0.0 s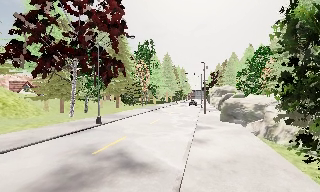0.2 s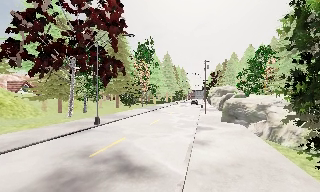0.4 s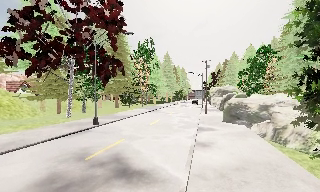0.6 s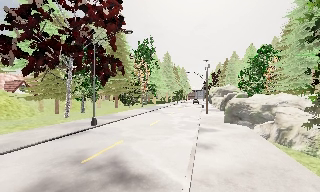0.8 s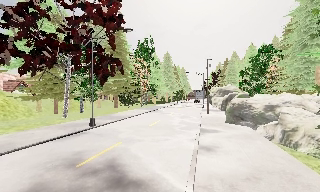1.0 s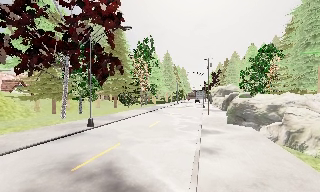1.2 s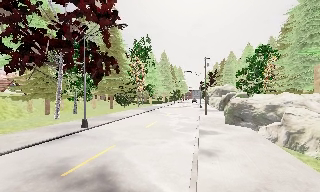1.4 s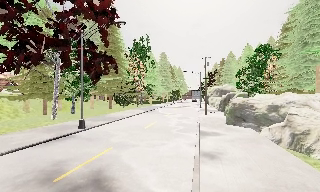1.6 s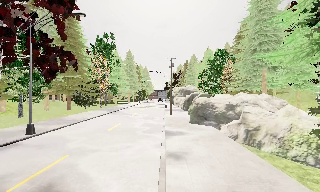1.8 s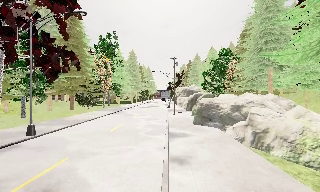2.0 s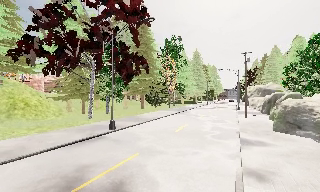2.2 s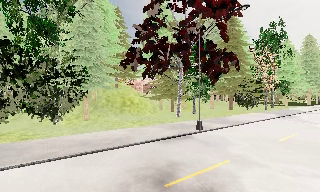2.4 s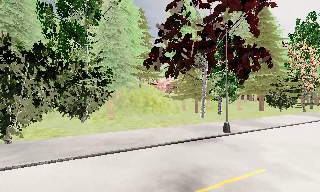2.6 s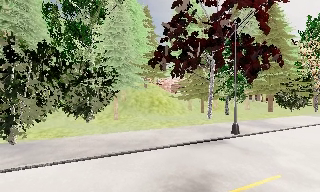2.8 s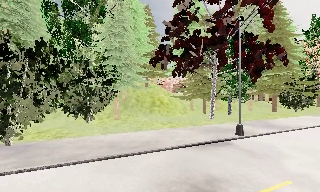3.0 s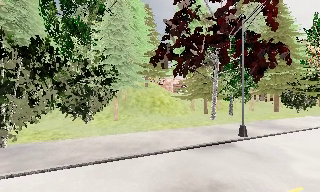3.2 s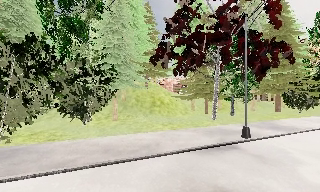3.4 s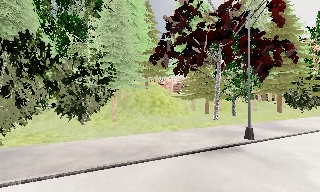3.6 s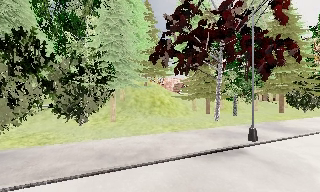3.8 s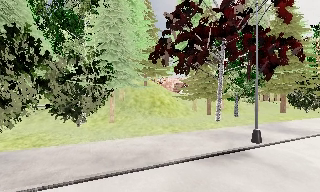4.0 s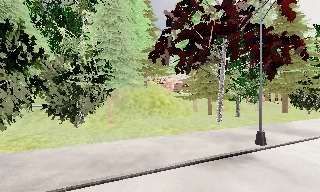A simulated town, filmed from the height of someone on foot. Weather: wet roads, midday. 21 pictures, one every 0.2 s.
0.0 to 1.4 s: The camera travels forward, about 2.5 m, so what stands in front looms larger.
1.4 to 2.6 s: The scene slides to the right, as the camera pans about 50 degrees to its left. It travels forward, about 2 m.
2.6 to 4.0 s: The camera travels forward, about 2.5 m, so what stands in front looms larger.
The film runs forward here.
